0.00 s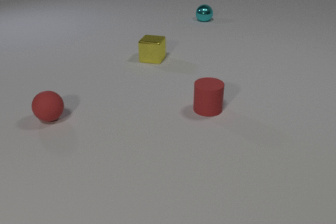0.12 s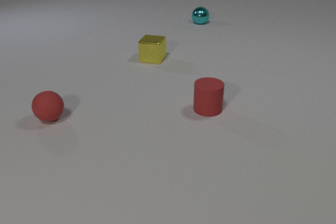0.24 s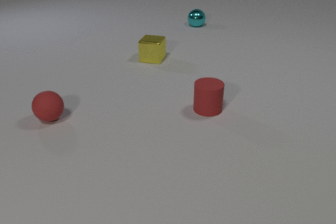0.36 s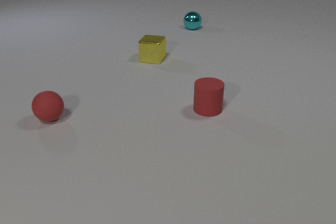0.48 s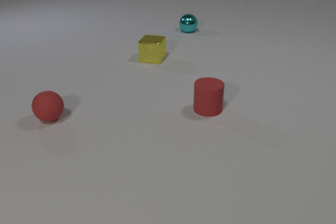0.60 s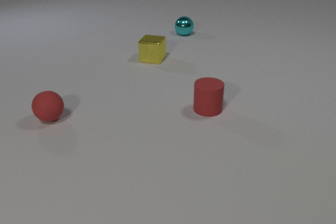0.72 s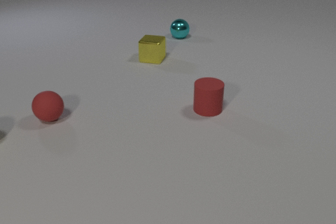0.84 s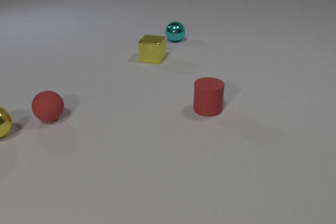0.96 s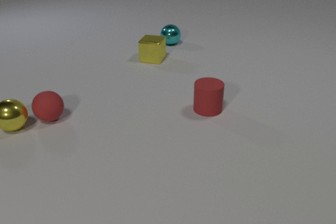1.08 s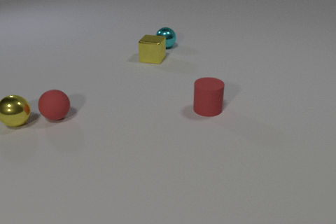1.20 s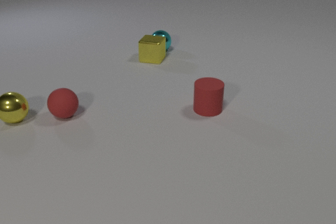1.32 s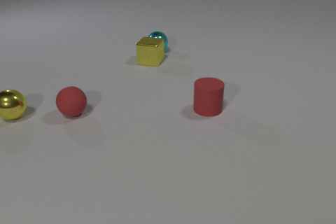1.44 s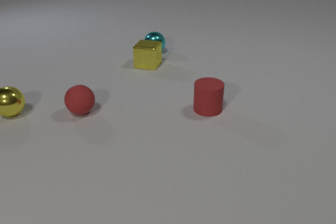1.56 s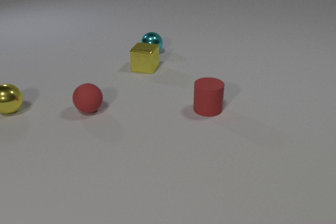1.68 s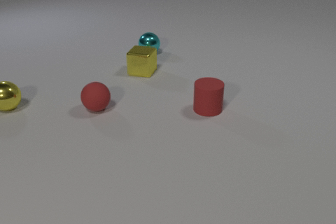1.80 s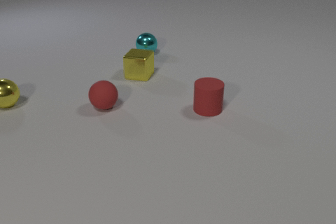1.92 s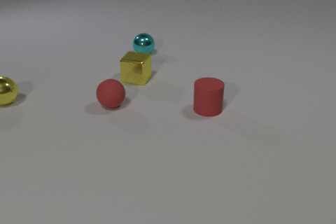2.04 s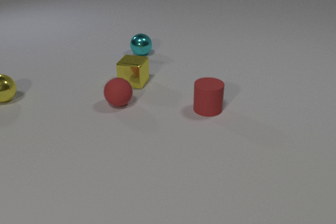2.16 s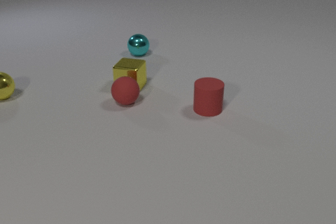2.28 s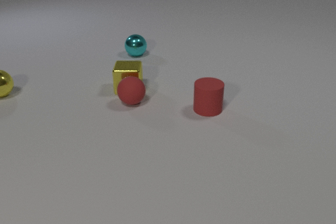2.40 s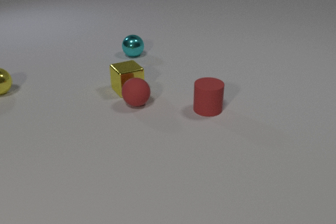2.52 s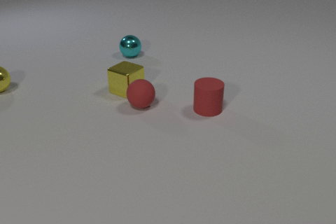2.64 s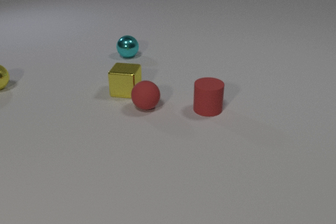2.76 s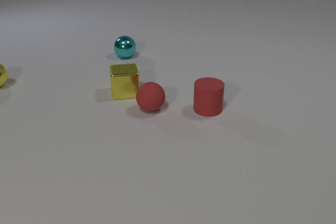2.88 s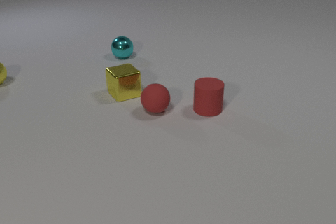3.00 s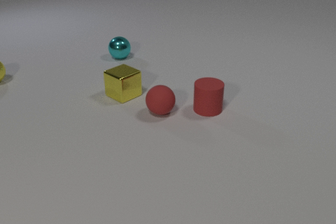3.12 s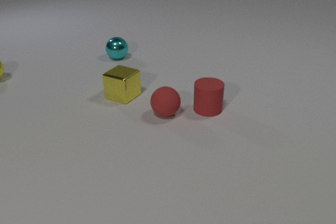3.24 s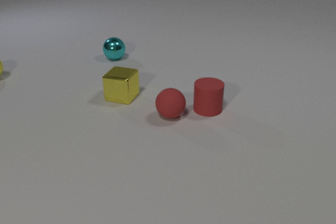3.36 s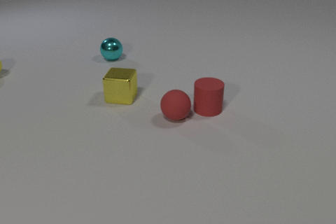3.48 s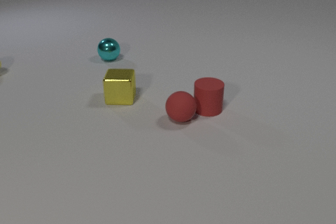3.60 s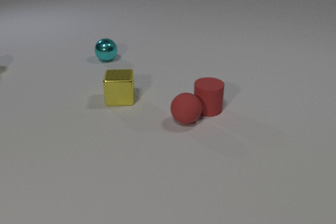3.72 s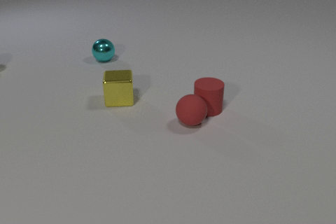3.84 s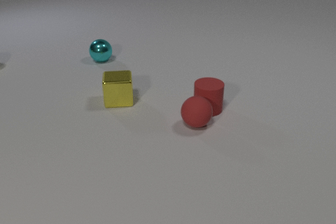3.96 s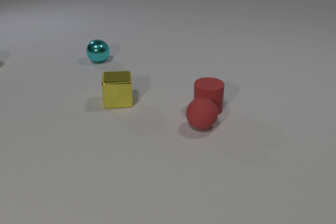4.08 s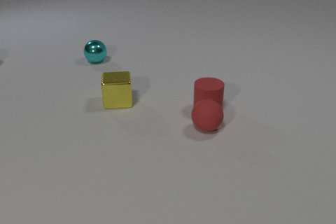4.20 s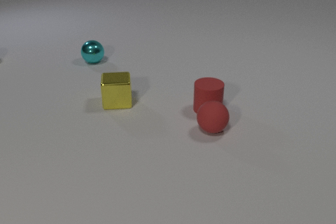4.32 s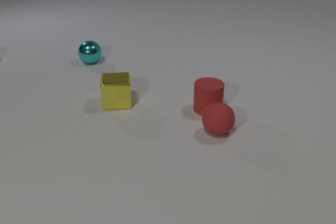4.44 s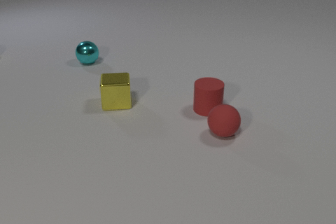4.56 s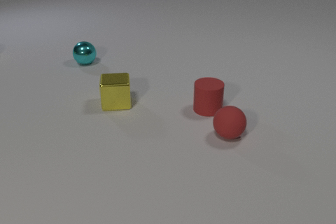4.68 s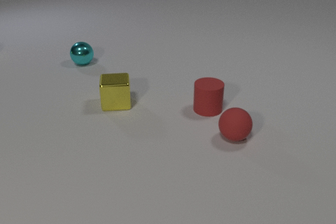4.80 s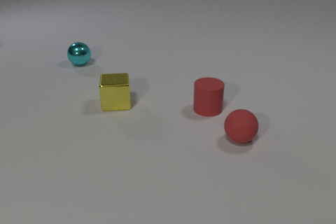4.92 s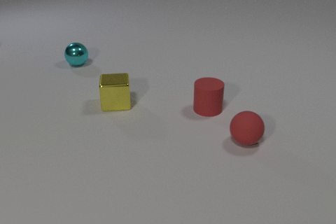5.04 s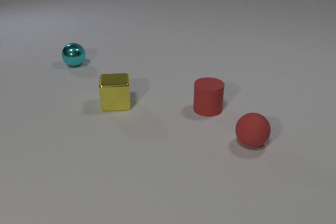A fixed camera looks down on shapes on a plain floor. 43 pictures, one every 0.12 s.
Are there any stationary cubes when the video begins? yes.
Are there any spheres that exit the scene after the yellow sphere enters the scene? yes.
How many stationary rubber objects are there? 1.
0.00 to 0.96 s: The yellow metal sphere comes in at the left edge, rolls to the right and away from the camera. The cyan metal sphere rolls toward the camera and to the left.
0.96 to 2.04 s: The yellow metal sphere rolls away from the camera. The cyan metal sphere rolls to the left and toward the camera. The red rubber sphere rolls to the right. The yellow metal cube slides toward the camera. The yellow metal sphere and the red rubber sphere collide. The cyan metal sphere and the yellow metal cube collide.
2.04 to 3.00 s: The yellow metal sphere rolls away from the camera. The cyan metal sphere rolls to the left. The red rubber sphere rolls to the right and toward the camera. The yellow metal cube slides toward the camera, spins so that its near face slides to the right, counterclockwise seen from above. The red rubber sphere and the yellow metal cube collide.
3.00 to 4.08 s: The yellow metal sphere rolls away from the camera, leaves at the left edge. The cyan metal sphere rolls to the left. The red rubber sphere rolls to the right and toward the camera. The yellow metal cube slides toward the camera and to the left, spins so that its near face slides to the right, counterclockwise seen from above.
4.08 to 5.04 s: The cyan metal sphere rolls to the left. The red rubber sphere rolls to the right and toward the camera.
